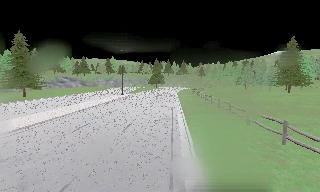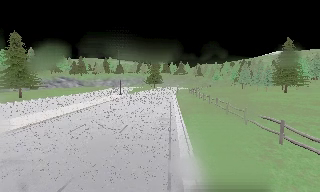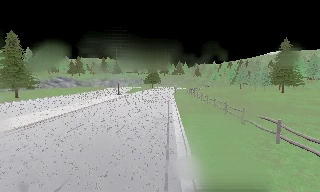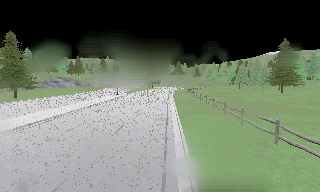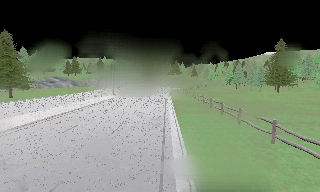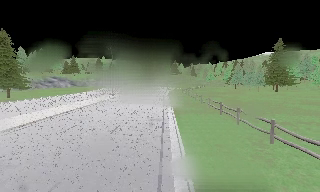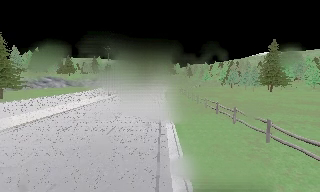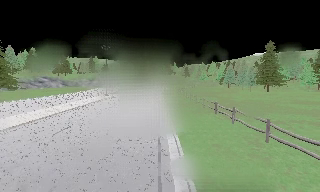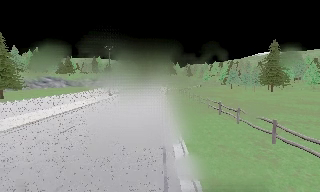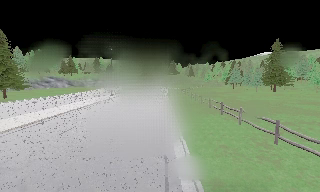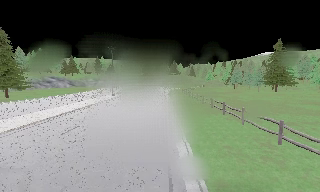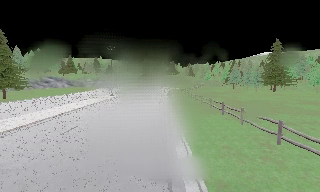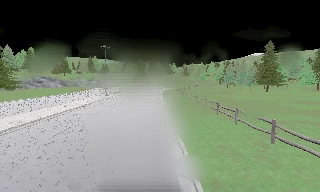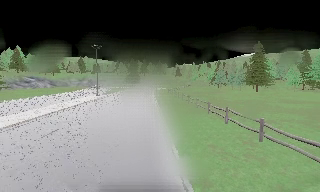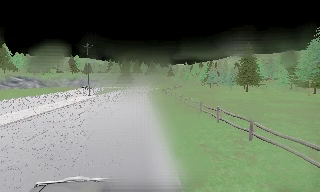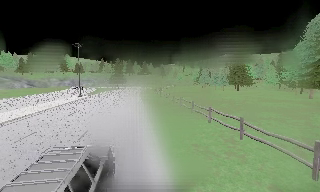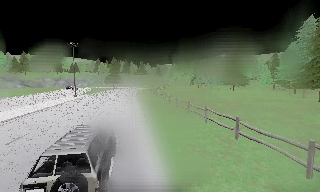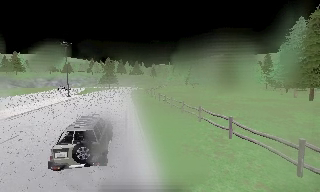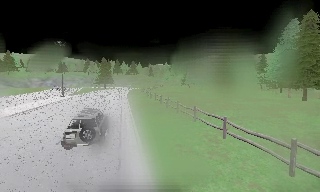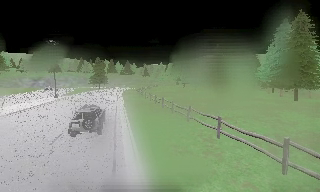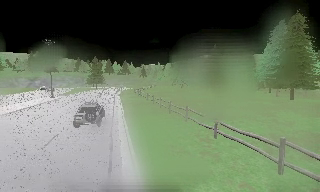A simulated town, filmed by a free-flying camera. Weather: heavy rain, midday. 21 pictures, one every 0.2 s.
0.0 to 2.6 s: The camera travels forward, about 0.5 m, so what stands in front looms larger.
2.6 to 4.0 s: The camera swings to its right by about 10 degrees, and the scene slides to the left.
The film runs forward here.
